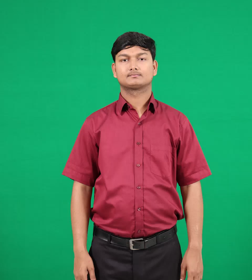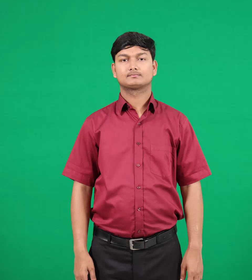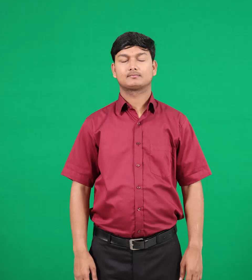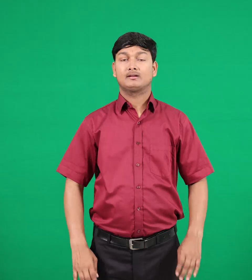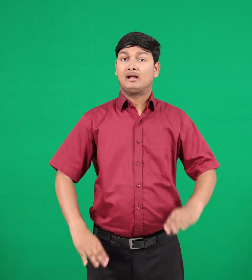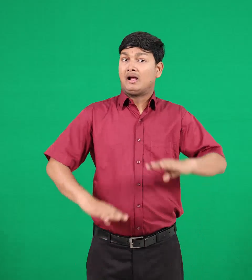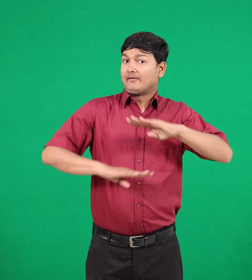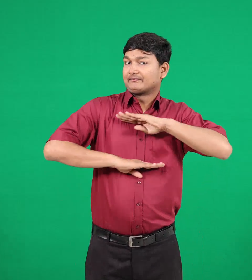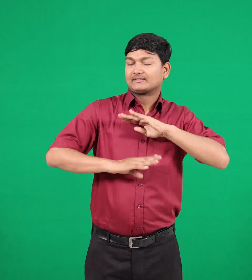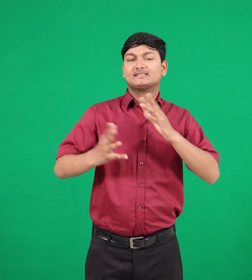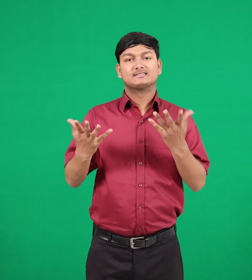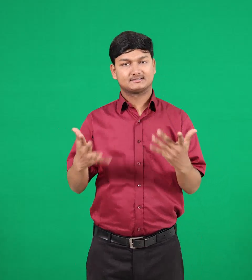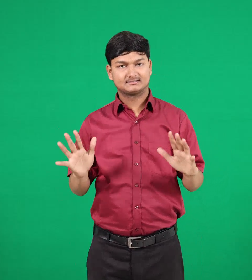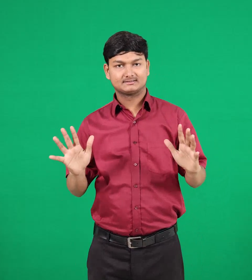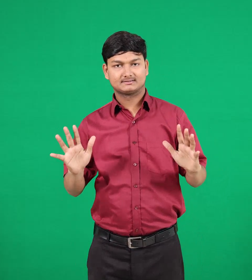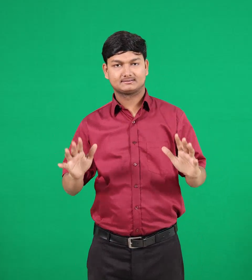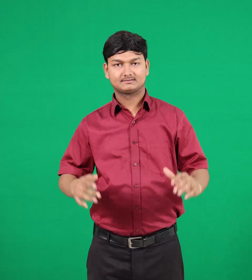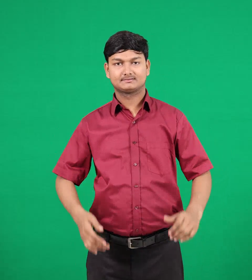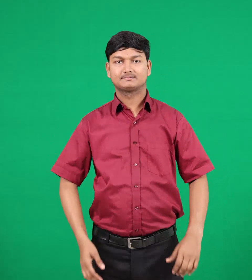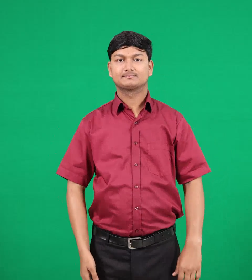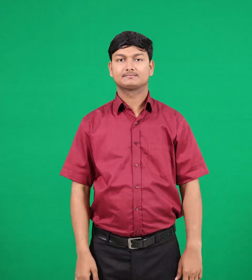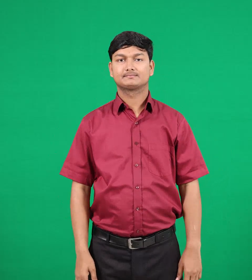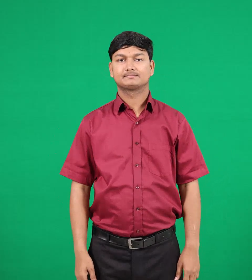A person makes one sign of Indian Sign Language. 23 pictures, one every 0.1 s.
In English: satisfied
